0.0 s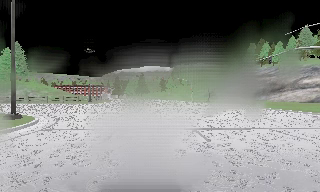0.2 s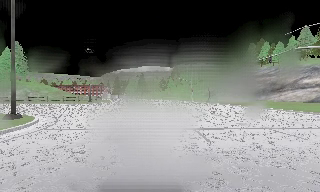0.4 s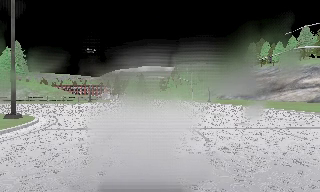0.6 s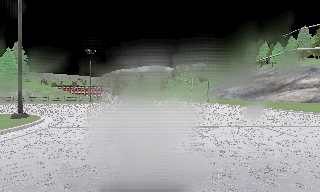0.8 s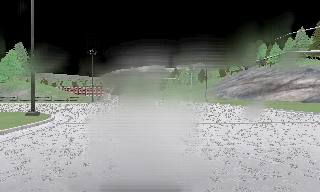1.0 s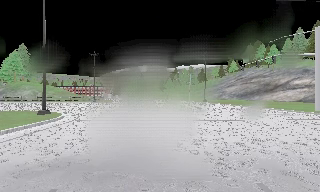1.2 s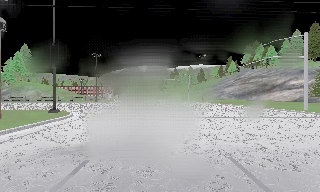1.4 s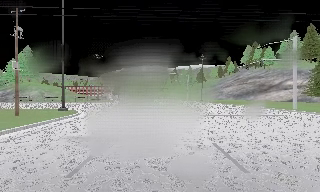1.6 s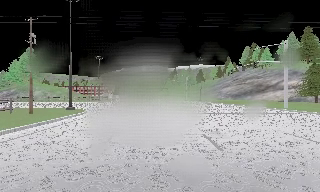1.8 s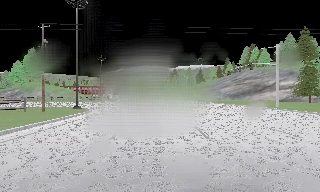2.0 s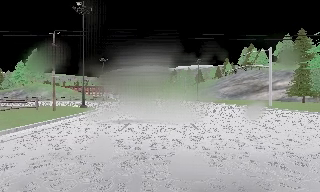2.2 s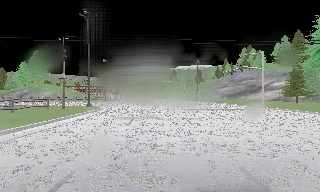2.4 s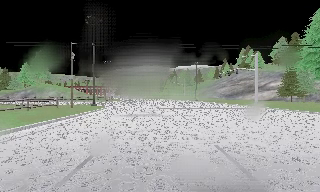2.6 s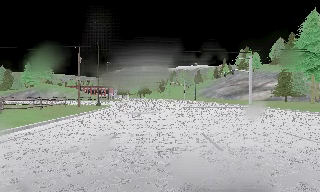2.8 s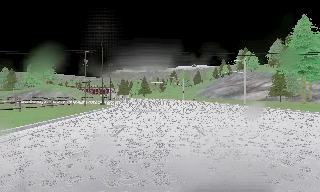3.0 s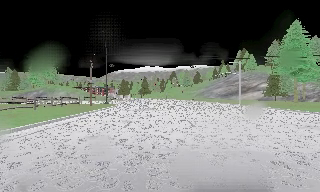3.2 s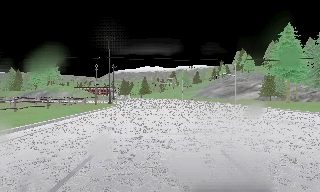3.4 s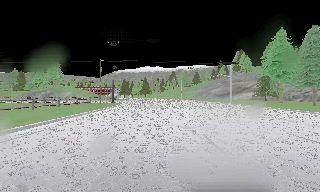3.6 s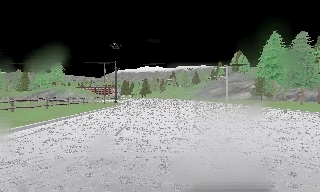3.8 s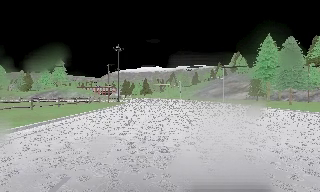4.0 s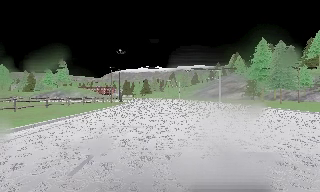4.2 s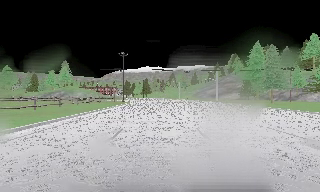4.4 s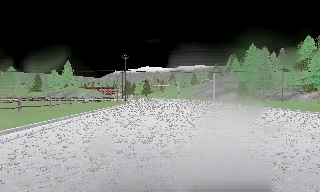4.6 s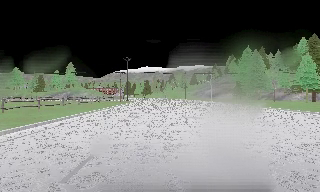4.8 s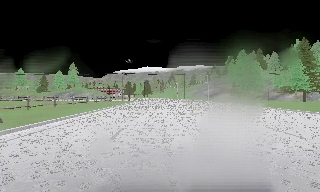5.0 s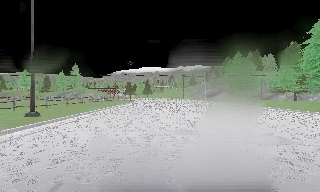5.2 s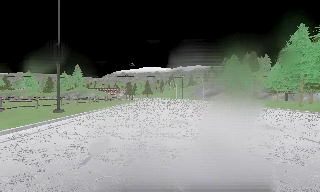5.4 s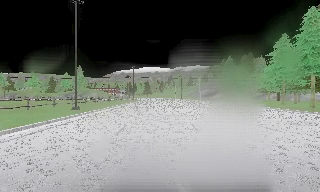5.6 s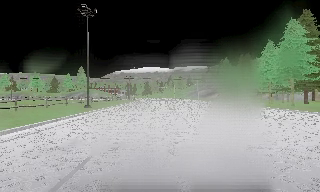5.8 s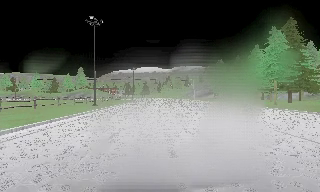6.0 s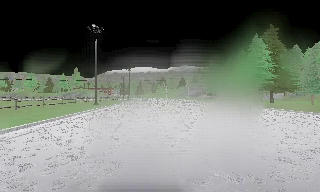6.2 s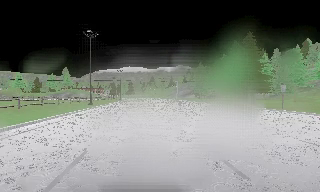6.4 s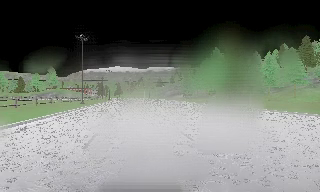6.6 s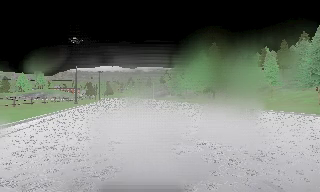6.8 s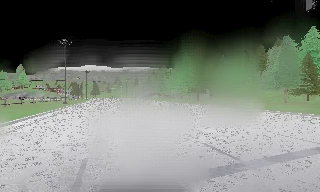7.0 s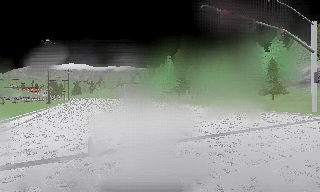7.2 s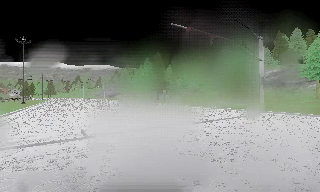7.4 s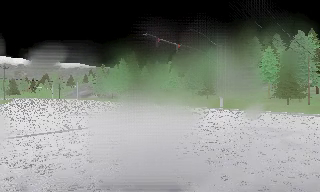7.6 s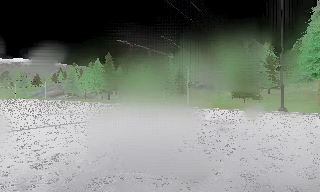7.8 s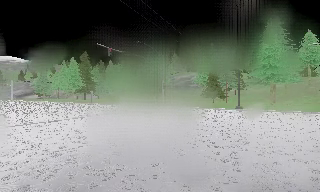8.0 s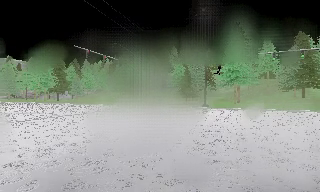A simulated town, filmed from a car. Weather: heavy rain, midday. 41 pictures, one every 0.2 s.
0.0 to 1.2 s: The camera travels backward, about 4 m, so what stands in front gets smaller. It gains speed.
1.2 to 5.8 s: The camera travels backward, about 45 m, so what stands in front gets smaller. It gains speed.
5.8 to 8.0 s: The camera pans to its right, which is clockwise from overhead, by about 65 degrees. It travels backward, about 25 m.
The film runs backward here.
